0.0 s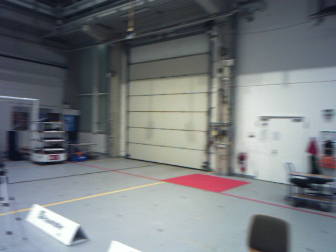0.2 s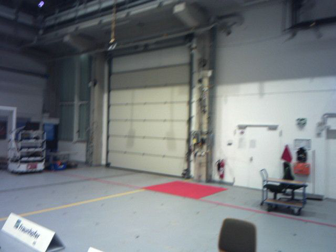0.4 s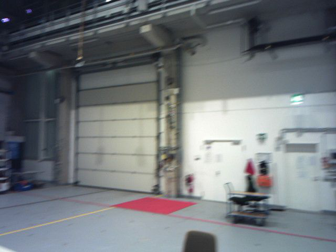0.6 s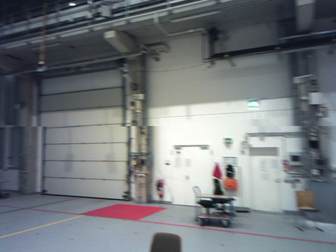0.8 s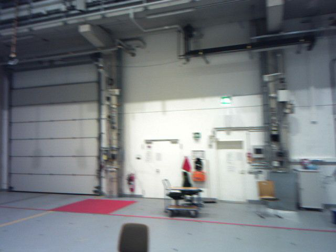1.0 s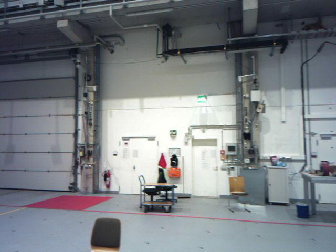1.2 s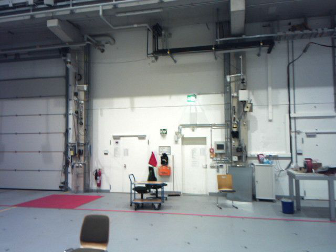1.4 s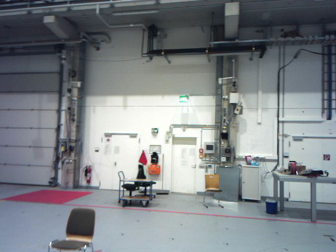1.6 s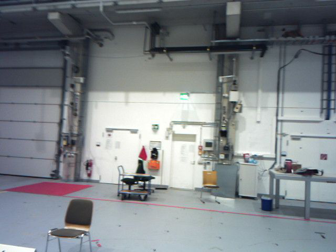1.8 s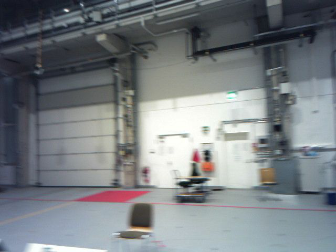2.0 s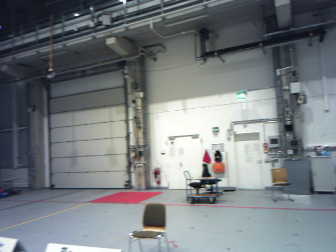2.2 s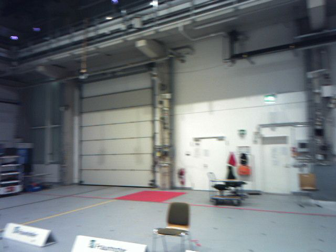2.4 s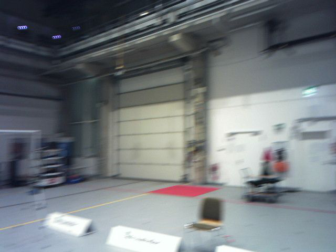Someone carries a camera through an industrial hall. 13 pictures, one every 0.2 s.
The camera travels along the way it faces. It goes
backward.
0.0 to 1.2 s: The camera pans to its right, which is clockwise from overhead, by about 25 degrees. It travels backward, about 1.2 m, so what stands in front gets smaller.
1.2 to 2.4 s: The scene slides to the right, as the camera pans about 25 degrees to its left. It travels backward, about 0.8 m, so what stands in front gets smaller.
The film runs backward here.
